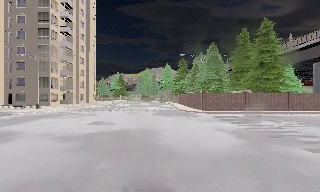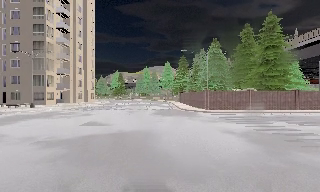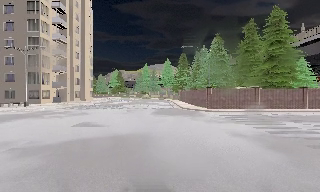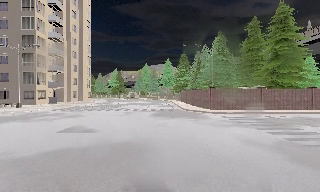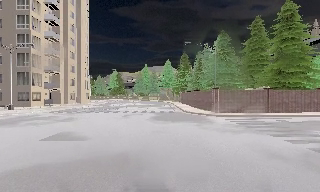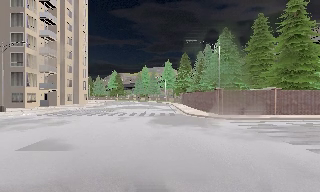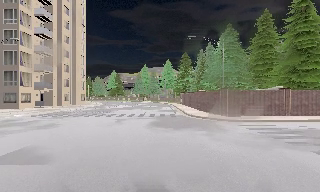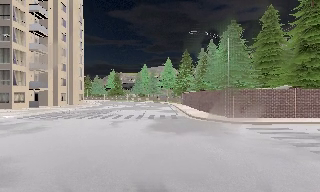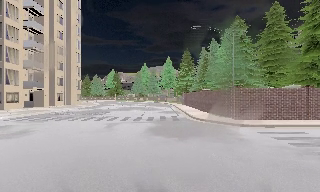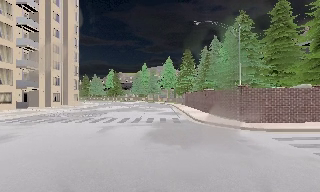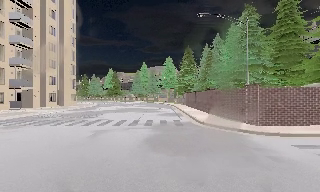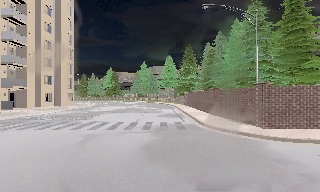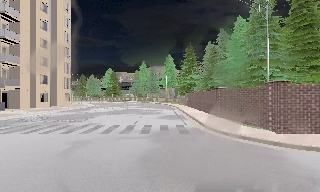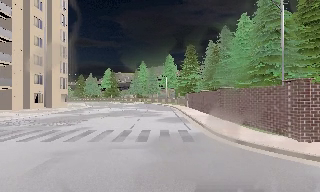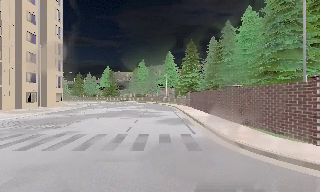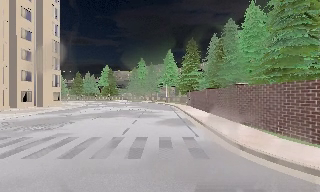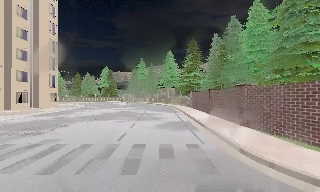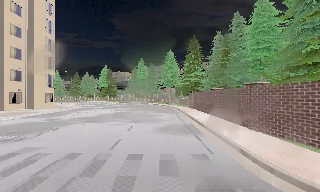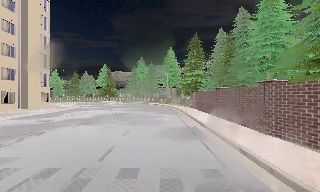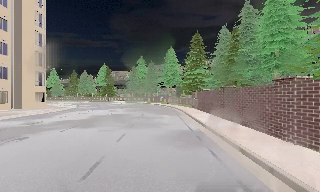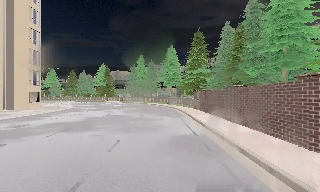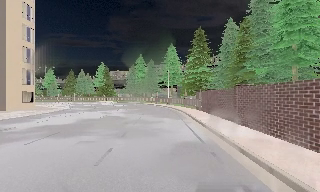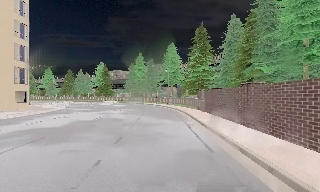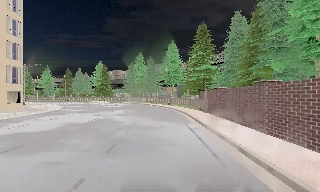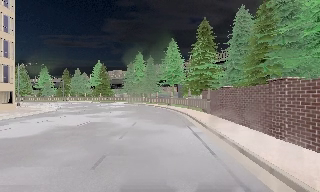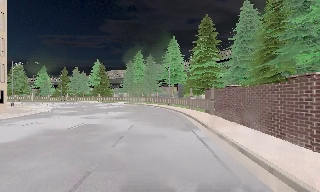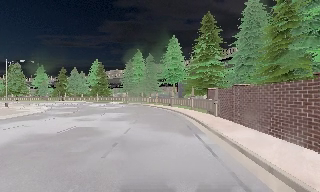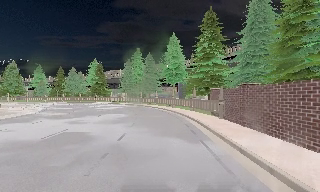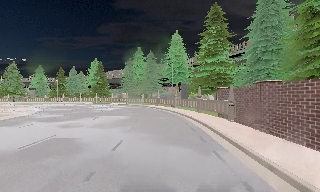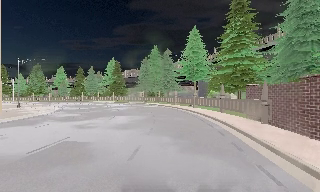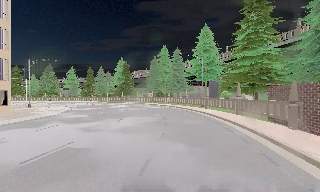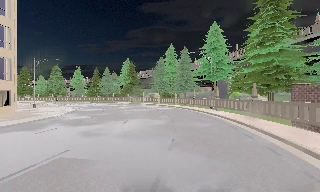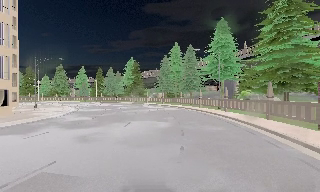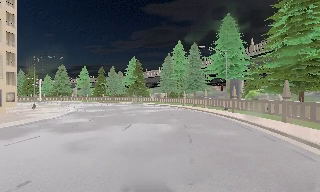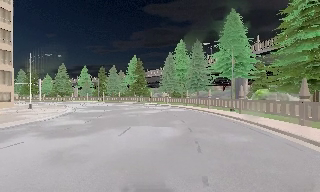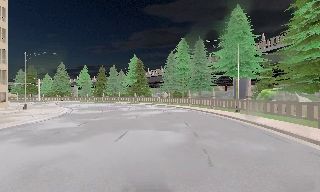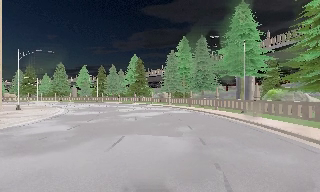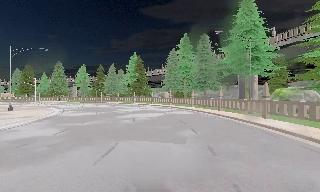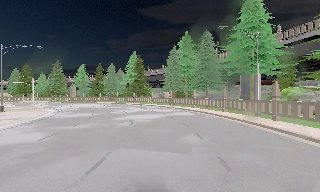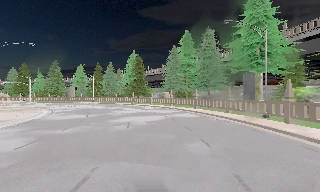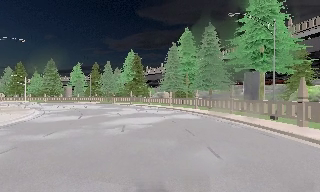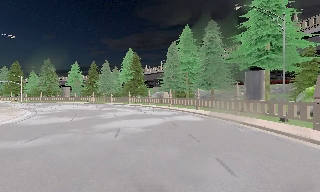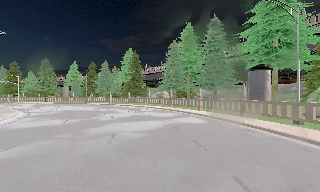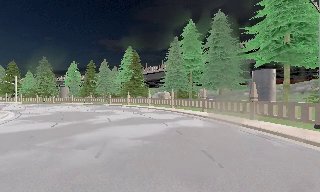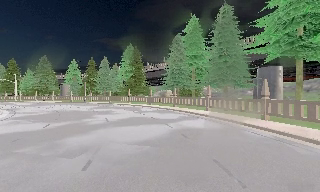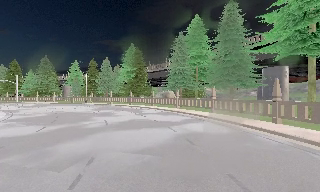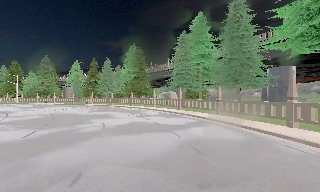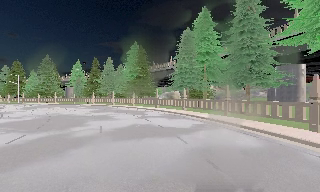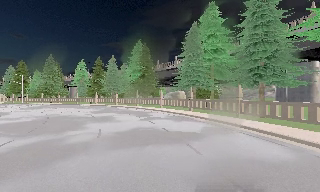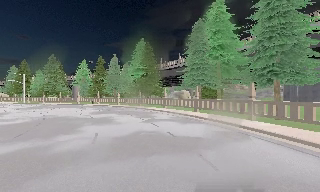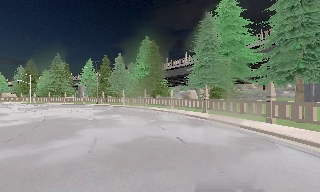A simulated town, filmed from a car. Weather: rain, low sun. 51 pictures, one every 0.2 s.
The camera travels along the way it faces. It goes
forward.
0.0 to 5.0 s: The camera travels forward, about 25 m, so what stands in front looms larger.
5.0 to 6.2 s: The camera swings to its left by about 10 degrees, and the scene slides to the right. It travels forward, about 6 m, so what stands in front looms larger.
6.2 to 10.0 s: The scene slides to the right, as the camera pans about 10 degrees to its left. It travels forward, about 20 m, so what stands in front looms larger.
The film runs forward here.
